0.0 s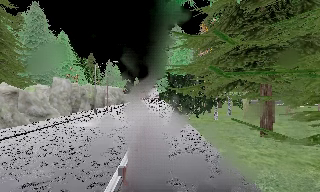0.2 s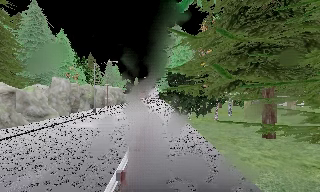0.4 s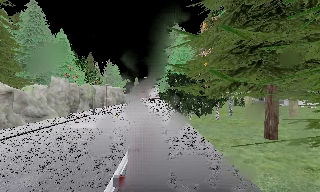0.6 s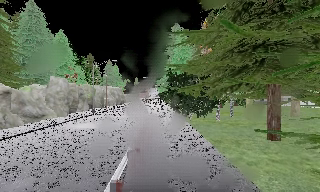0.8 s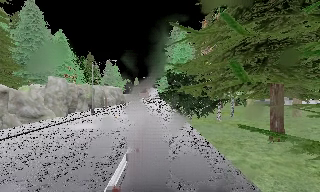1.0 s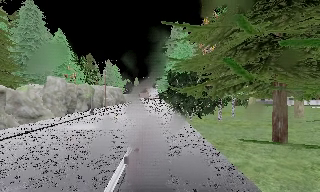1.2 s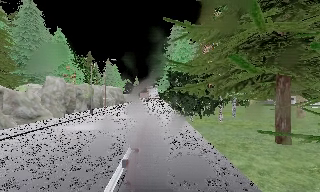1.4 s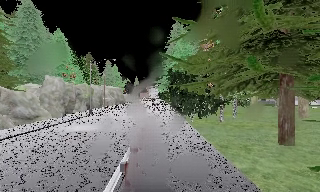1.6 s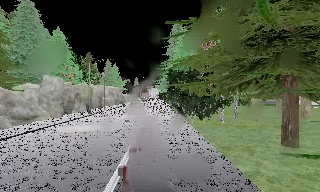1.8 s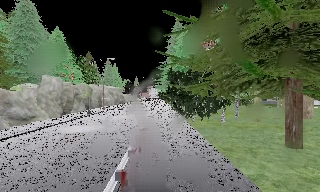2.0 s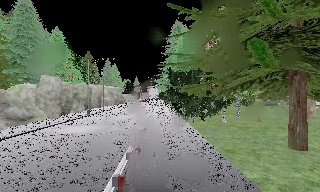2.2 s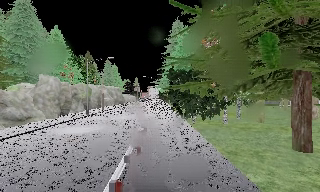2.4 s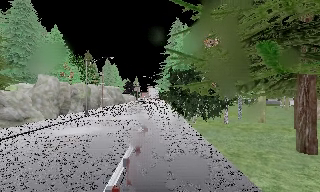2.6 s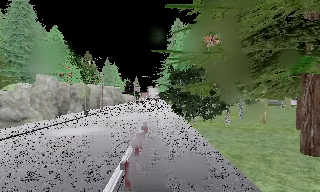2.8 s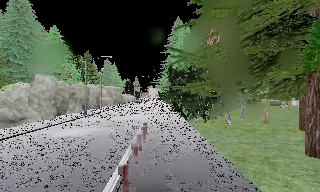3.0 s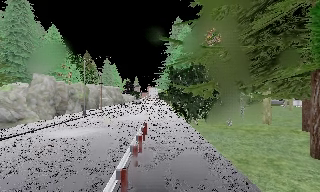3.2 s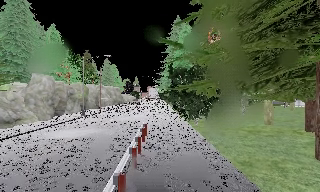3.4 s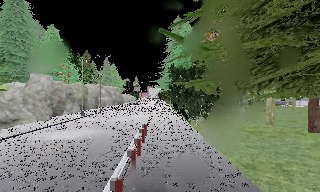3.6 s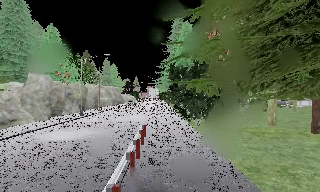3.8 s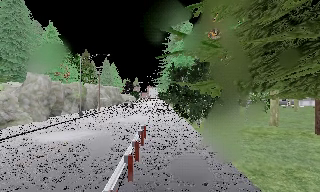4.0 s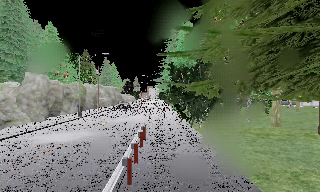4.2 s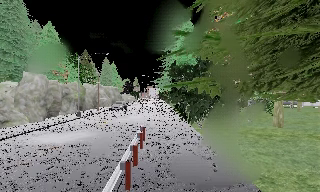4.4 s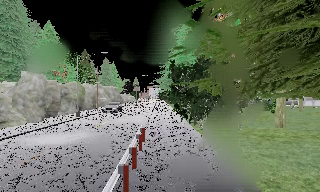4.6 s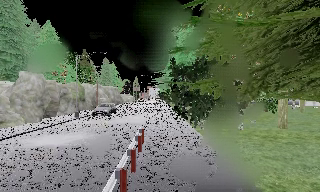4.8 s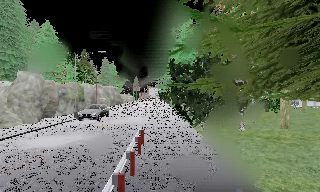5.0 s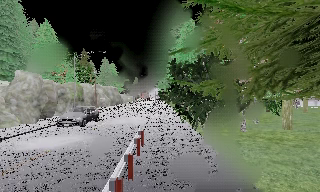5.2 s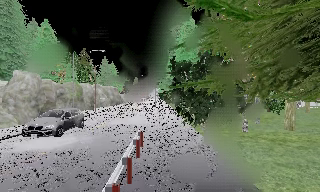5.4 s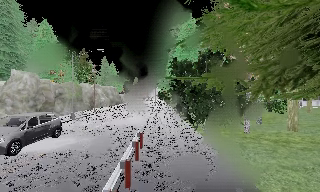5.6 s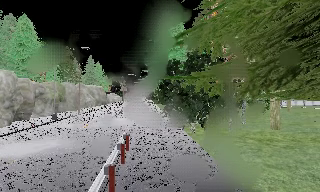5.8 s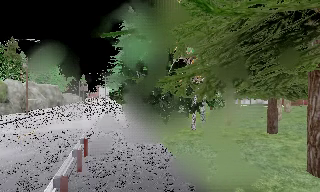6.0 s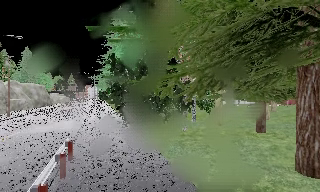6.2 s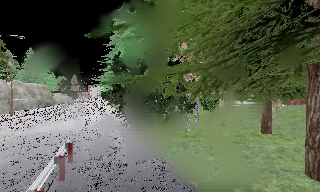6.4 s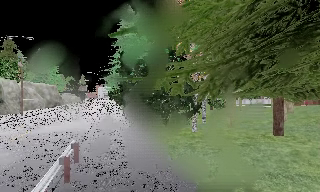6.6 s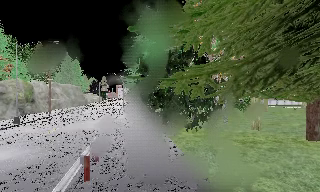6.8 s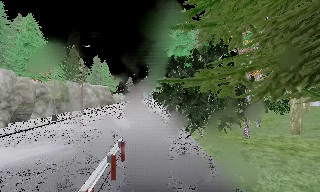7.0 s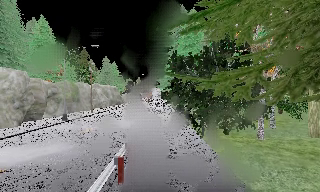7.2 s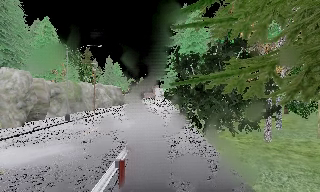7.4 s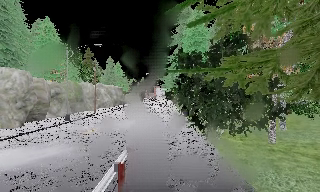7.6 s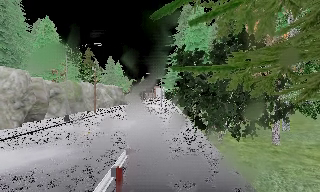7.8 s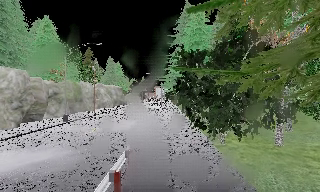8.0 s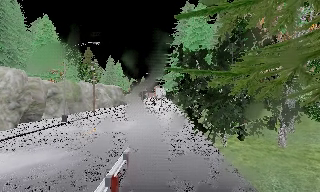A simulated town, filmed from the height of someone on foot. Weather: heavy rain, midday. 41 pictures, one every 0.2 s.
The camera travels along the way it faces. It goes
forward.
0.0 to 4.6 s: The camera travels forward, about 5 m, so what stands in front looms larger.
4.6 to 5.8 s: The camera pans to its right, which is clockwise from overhead, by about 15 degrees. It travels forward, about 1.5 m, so what stands in front looms larger.
5.8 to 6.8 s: The camera swings to its left by about 15 degrees, and the scene slides to the right. It travels forward, about 1 m, so what stands in front looms larger.
6.8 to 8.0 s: The camera travels forward, about 1.5 m, so what stands in front looms larger.
The film runs forward here.
